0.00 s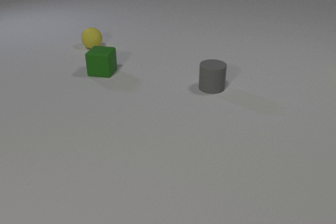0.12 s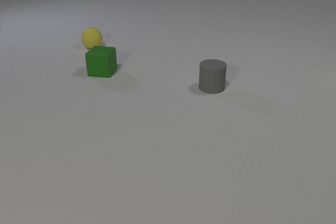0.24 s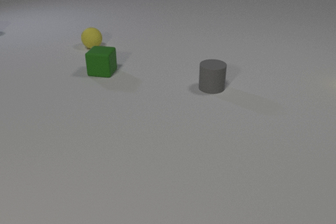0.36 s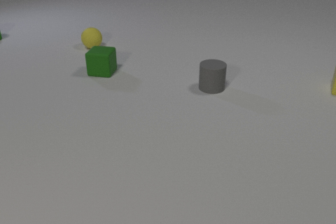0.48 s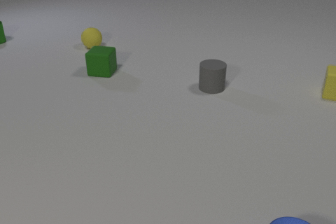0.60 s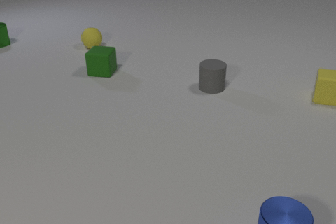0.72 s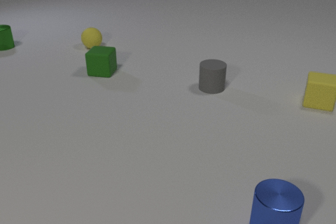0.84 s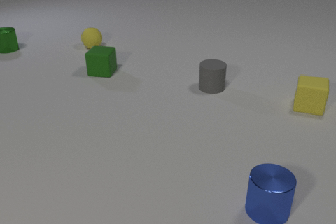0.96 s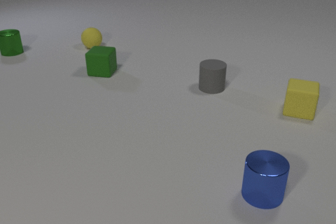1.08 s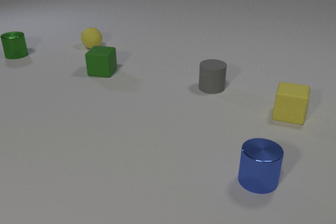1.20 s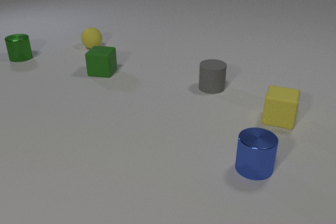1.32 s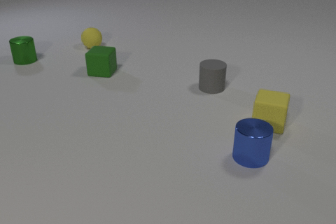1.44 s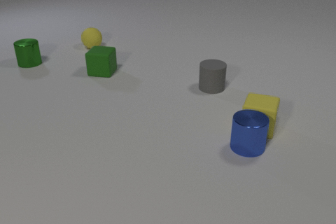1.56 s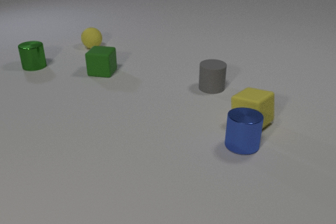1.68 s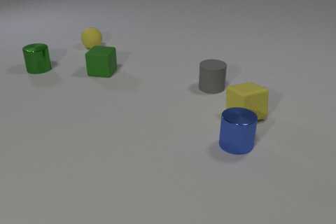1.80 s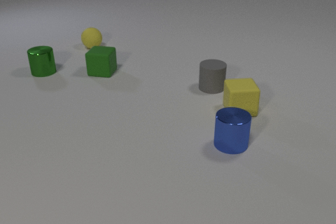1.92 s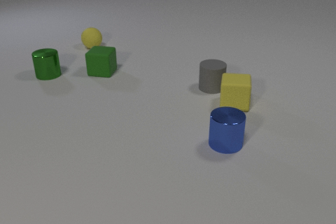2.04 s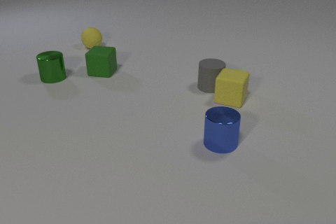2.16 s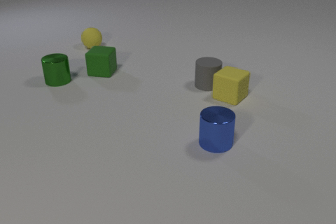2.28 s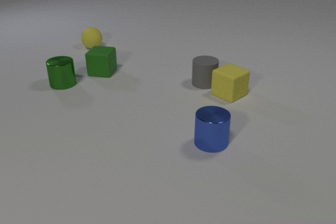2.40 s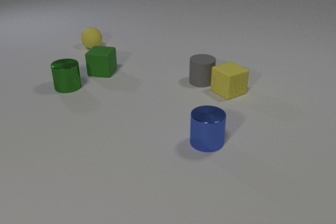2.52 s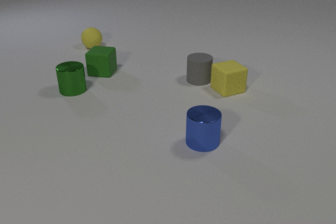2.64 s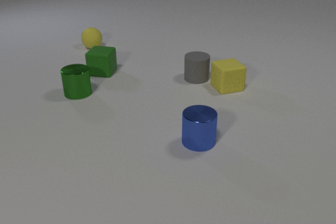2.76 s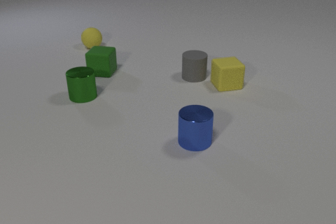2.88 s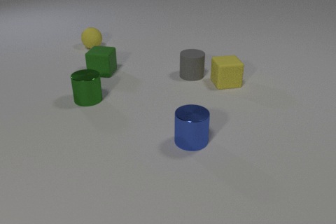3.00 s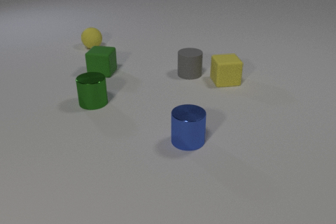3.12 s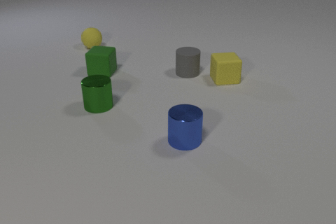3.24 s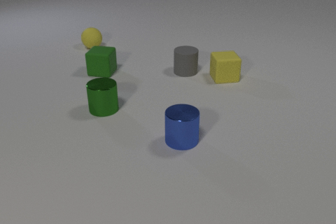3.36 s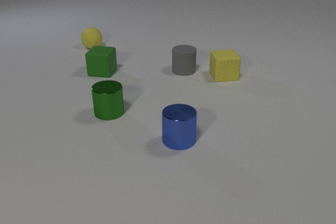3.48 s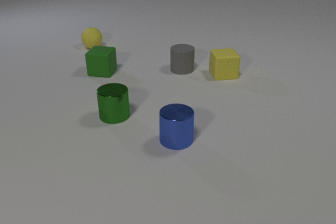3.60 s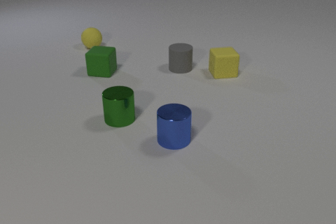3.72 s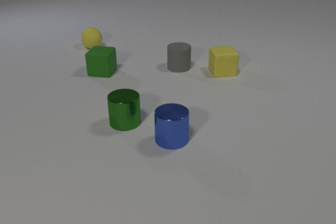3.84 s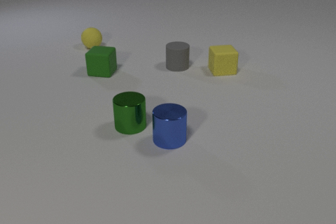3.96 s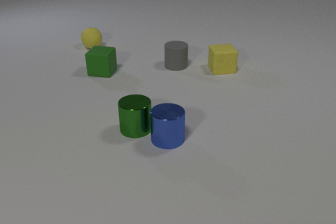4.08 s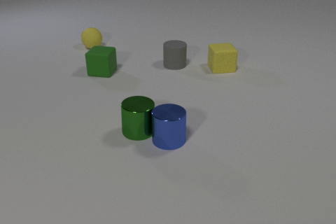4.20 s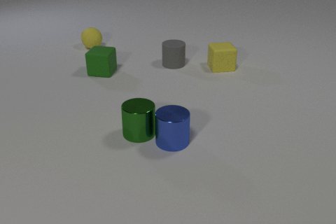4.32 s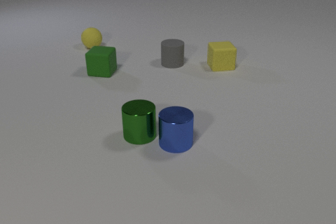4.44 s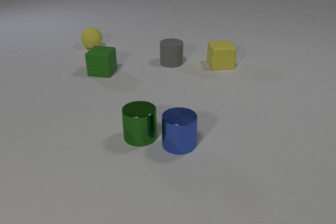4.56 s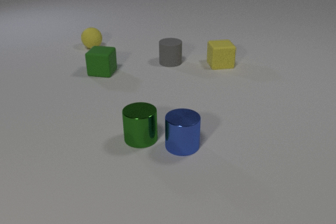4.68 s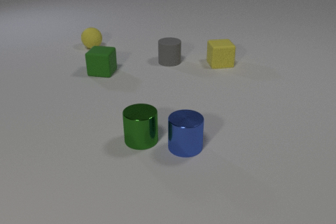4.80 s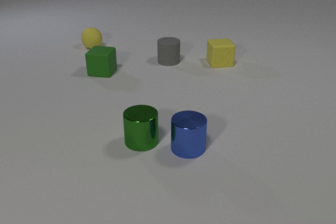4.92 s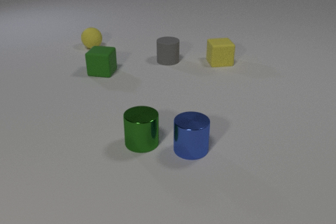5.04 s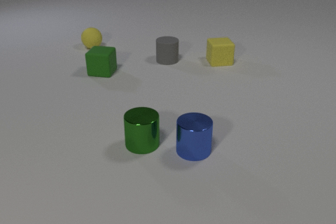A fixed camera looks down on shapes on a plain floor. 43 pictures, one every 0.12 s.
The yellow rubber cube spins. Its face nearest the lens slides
to the left.
The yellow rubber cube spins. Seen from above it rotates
clockwise.
0.00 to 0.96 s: The blue metal cylinder comes in at the bottom edge, slides away from the camera. The yellow rubber cube comes in at the right edge, slides toward the camera and to the left. The green metal cylinder comes in at the left edge, slides toward the camera.
0.96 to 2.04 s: The blue metal cylinder slides away from the camera and to the left. The yellow rubber cube slides to the left, spins so that its near face slides to the left, clockwise seen from above. The green metal cylinder slides toward the camera and to the right. The blue metal cylinder and the yellow rubber cube collide. The yellow rubber cube and the gray rubber cylinder collide.
2.04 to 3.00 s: The blue metal cylinder slides to the left. The yellow rubber cube slides away from the camera, spins so that its near face slides to the left, clockwise seen from above. The green metal cylinder slides toward the camera and to the right. The gray rubber cylinder slides away from the camera and to the left.
3.00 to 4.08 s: The blue metal cylinder slides to the left. The yellow rubber cube slides away from the camera. The green metal cylinder slides toward the camera and to the right. The gray rubber cylinder slides away from the camera and to the left. The blue metal cylinder and the green metal cylinder collide.
4.08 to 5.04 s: The blue metal cylinder slides to the right and toward the camera. The yellow rubber cube slides away from the camera. The green metal cylinder slides toward the camera. The gray rubber cylinder slides away from the camera and to the left.
How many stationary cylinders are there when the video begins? 1.
Are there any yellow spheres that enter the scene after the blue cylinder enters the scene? no.
What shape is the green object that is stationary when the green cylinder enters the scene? cube.
